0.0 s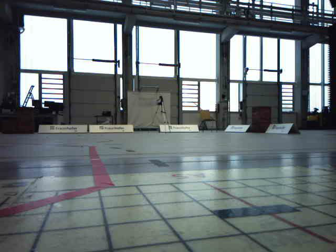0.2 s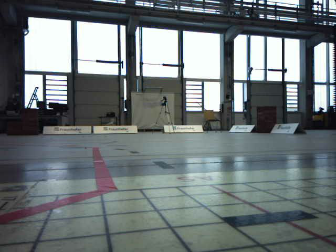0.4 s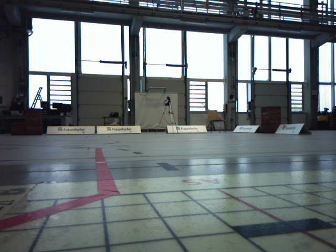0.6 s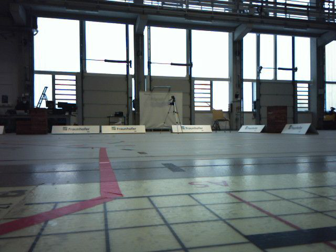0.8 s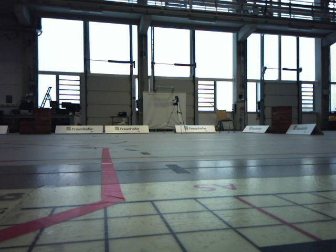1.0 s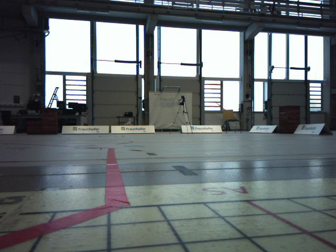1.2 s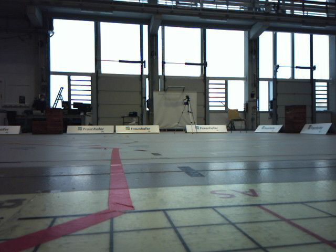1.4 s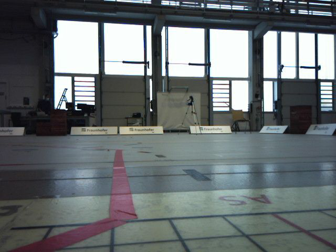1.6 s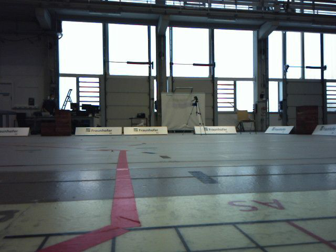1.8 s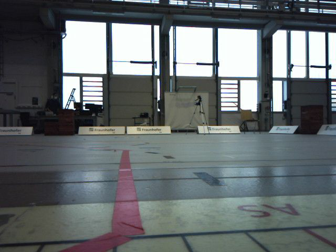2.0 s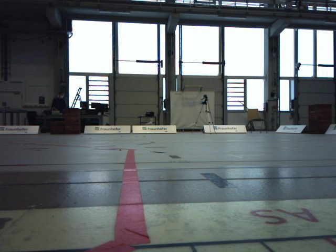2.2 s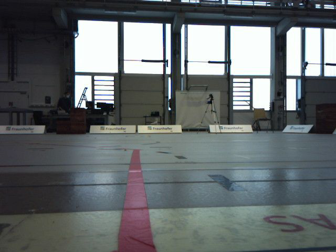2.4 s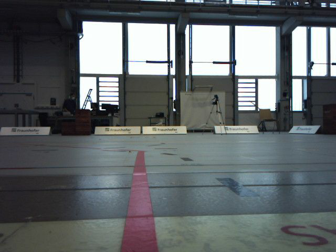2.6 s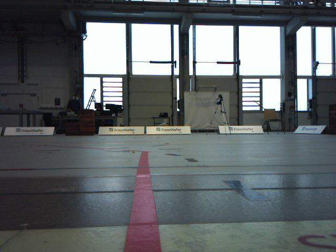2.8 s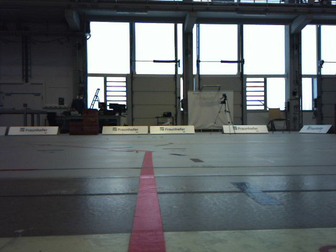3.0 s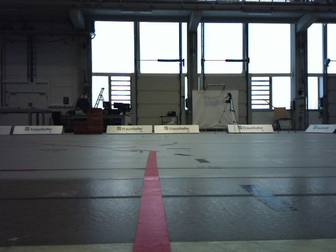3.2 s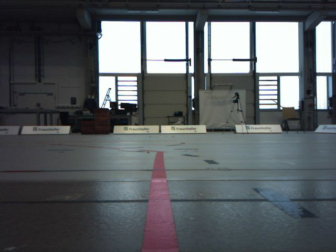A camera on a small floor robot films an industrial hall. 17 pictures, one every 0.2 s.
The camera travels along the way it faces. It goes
forward.
0.0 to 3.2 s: The camera swings to its left by about 15 degrees, and the scene slides to the right. It travels forward, about 0.6 m, so what stands in front looms larger.
The film runs forward here.
